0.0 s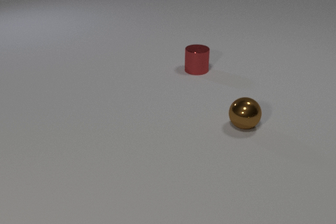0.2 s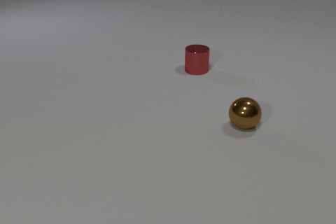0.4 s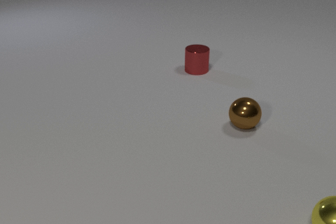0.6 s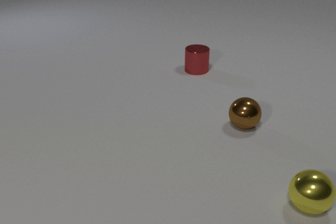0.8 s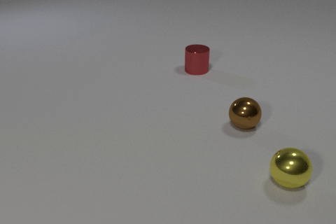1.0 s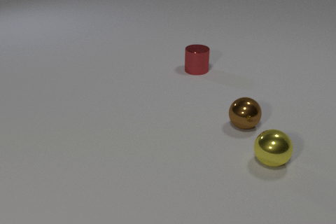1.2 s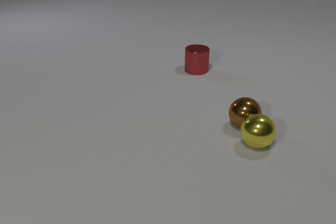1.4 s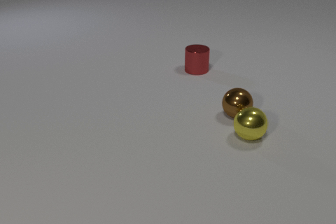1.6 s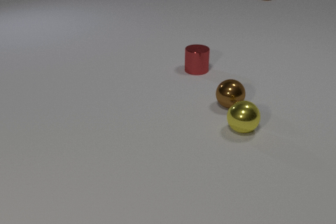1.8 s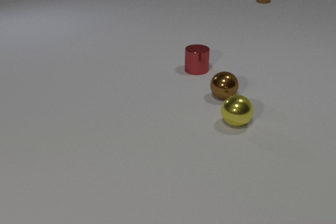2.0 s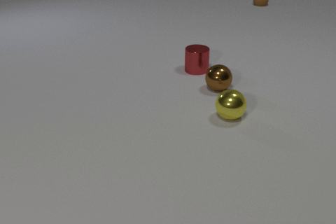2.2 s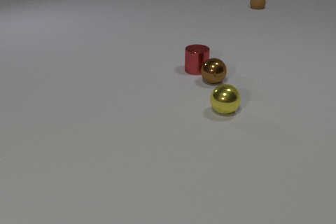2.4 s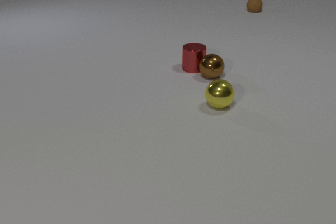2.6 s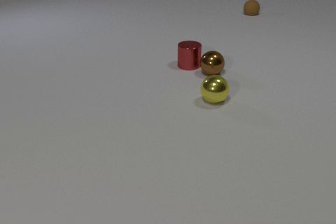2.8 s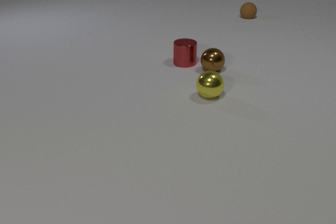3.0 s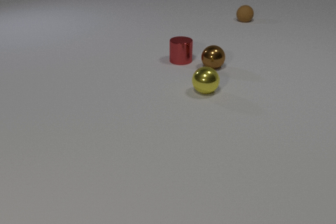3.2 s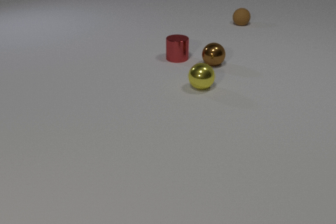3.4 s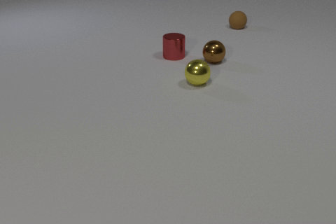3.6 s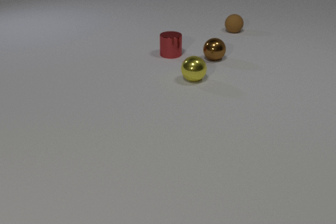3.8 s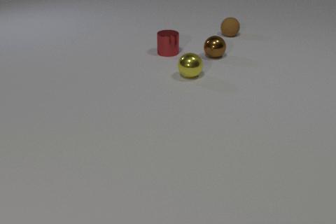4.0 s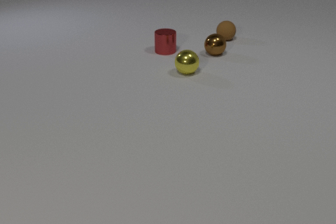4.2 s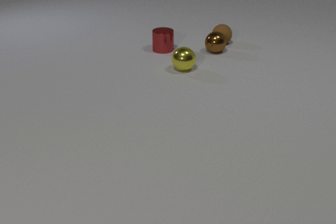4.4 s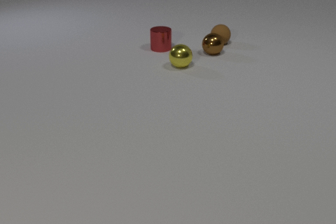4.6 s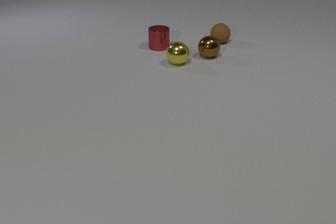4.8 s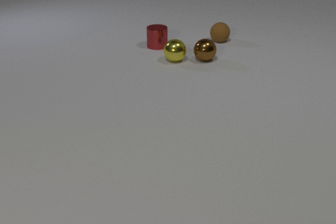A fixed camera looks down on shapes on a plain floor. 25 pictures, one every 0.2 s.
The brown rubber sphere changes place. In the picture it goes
toward the camera.
The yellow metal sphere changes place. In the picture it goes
away from the camera.
0.0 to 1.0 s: The yellow metal sphere comes in at the bottom edge, rolls away from the camera and to the left.
1.0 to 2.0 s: The yellow metal sphere rolls away from the camera and to the left. The brown metal sphere rolls away from the camera. The brown rubber sphere comes in at the top edge, rolls toward the camera. The yellow metal sphere and the brown metal sphere collide.
2.0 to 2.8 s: The yellow metal sphere rolls away from the camera and to the left. The brown metal sphere rolls away from the camera. The red metal cylinder slides away from the camera and to the left. The brown rubber sphere rolls toward the camera. The brown metal sphere and the red metal cylinder collide.
2.8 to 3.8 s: The yellow metal sphere rolls away from the camera and to the left. The brown metal sphere rolls away from the camera. The red metal cylinder slides away from the camera and to the left. The brown rubber sphere rolls toward the camera.
3.8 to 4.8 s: The yellow metal sphere rolls away from the camera. The brown metal sphere rolls toward the camera and to the left. The red metal cylinder slides away from the camera and to the left. The brown rubber sphere rolls toward the camera and to the left. The brown metal sphere and the brown rubber sphere collide.
How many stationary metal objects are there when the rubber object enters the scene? 1.
What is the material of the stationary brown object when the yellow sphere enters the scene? metal.
Are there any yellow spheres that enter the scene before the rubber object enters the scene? yes.
